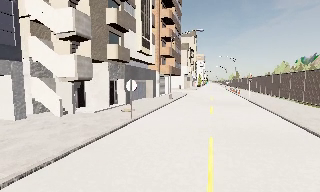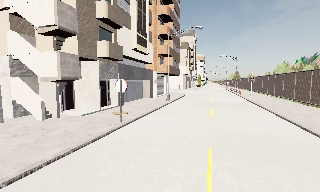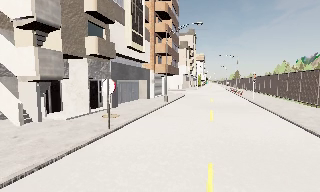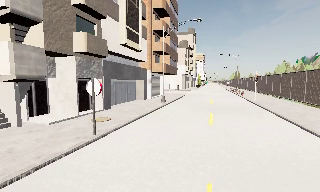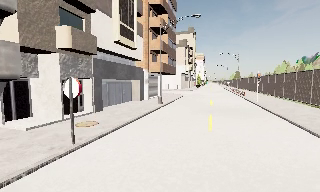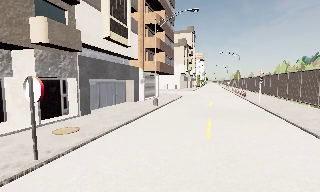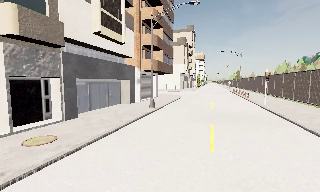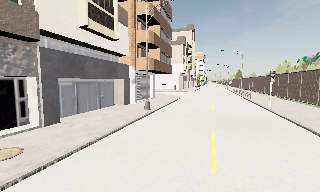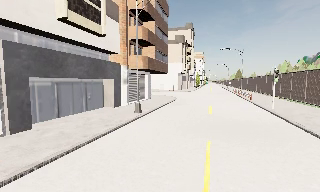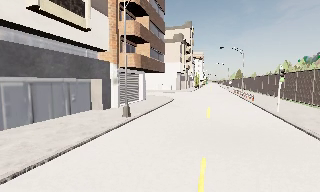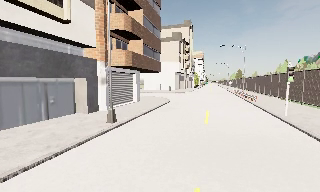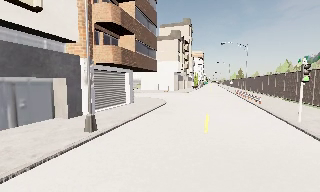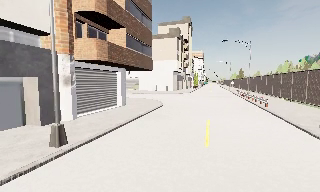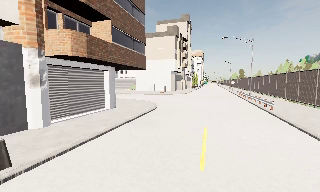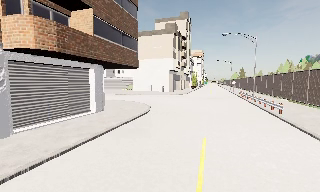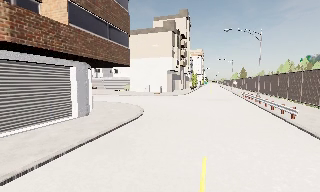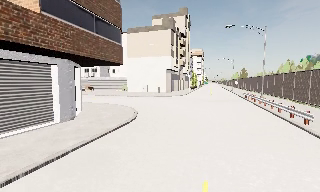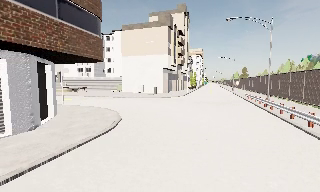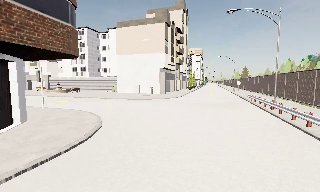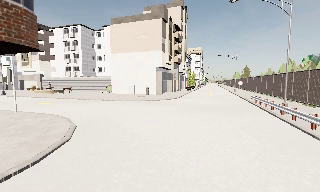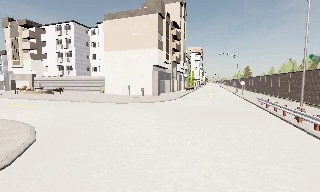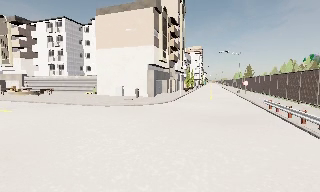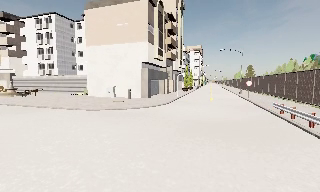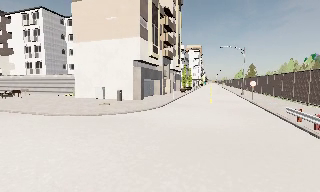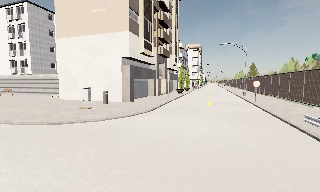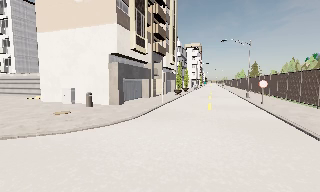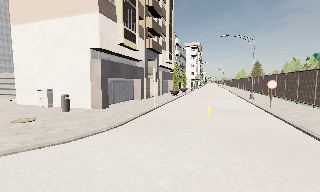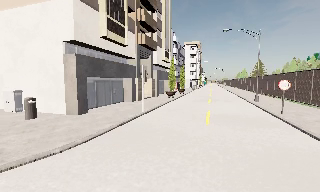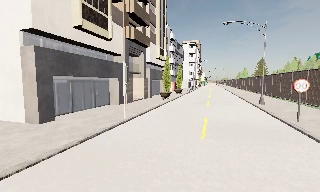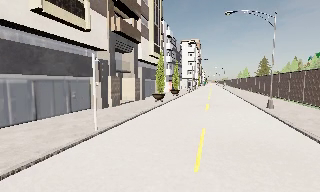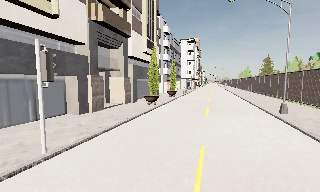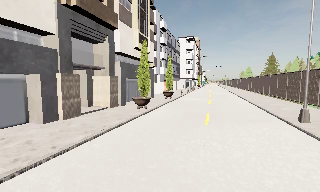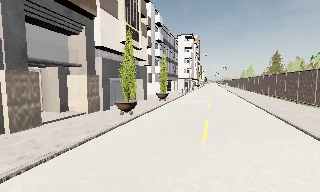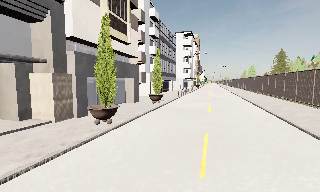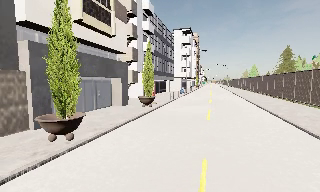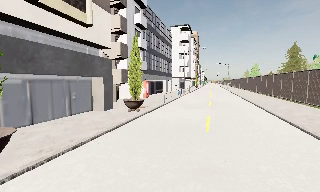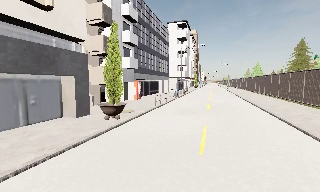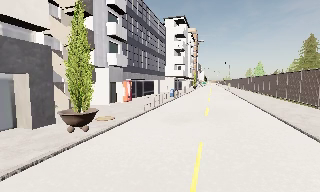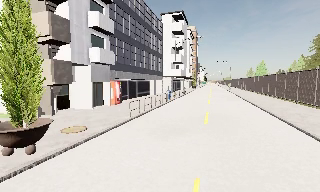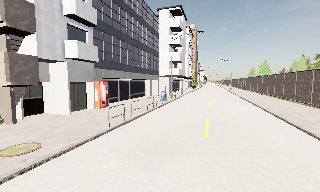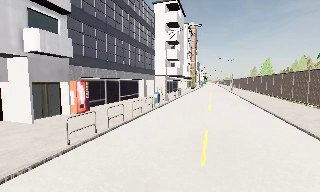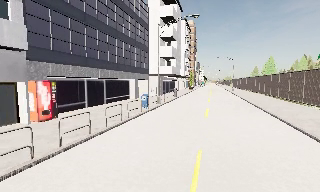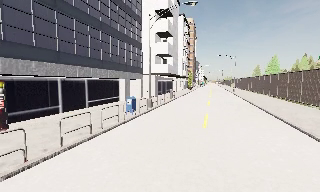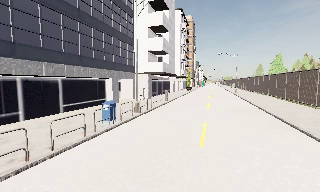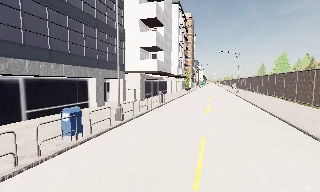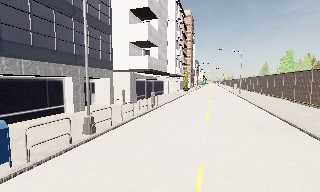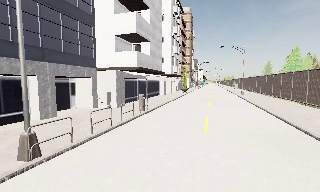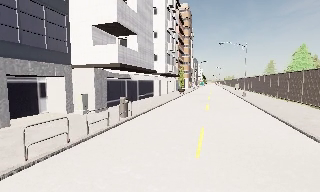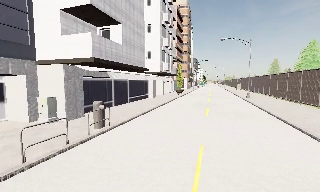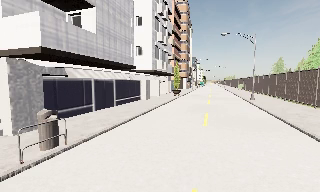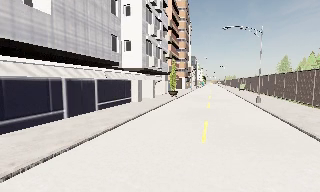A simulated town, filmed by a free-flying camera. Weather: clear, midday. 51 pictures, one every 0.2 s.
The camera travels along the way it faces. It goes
forward.
0.0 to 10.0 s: The camera travels forward, about 95 m, so what stands in front looms larger. It gains speed.
The film runs forward here.
